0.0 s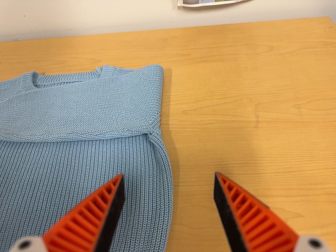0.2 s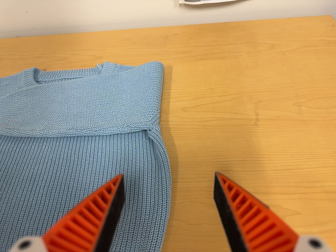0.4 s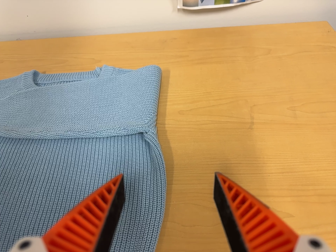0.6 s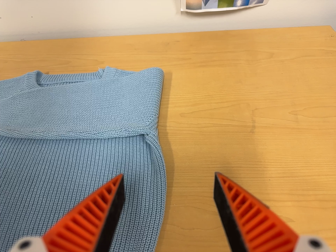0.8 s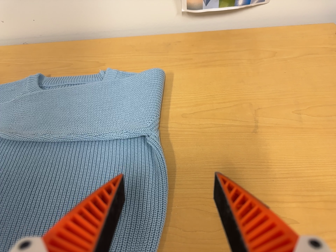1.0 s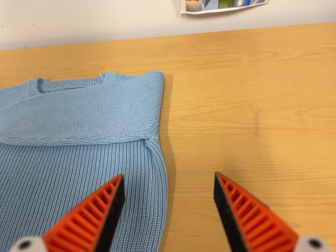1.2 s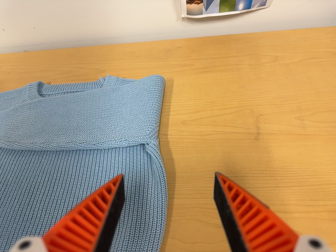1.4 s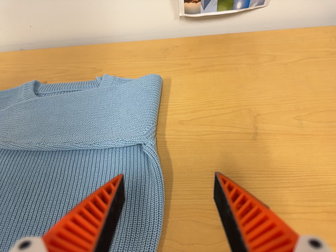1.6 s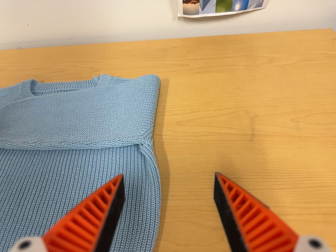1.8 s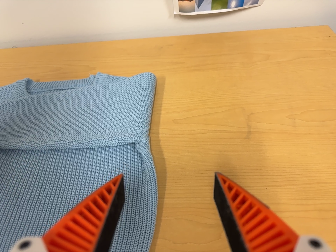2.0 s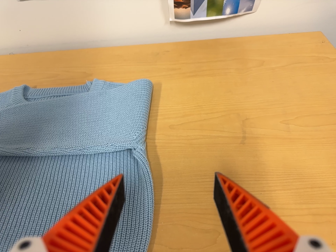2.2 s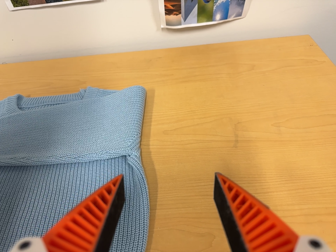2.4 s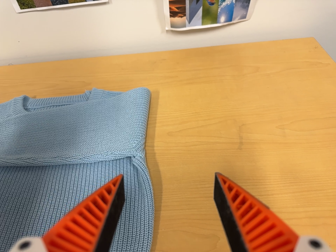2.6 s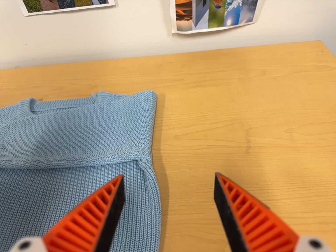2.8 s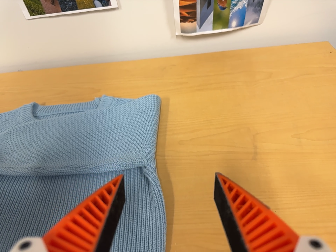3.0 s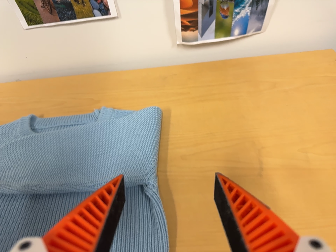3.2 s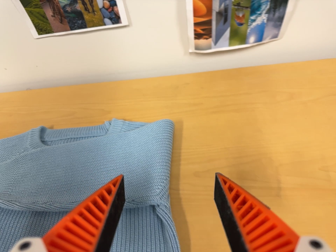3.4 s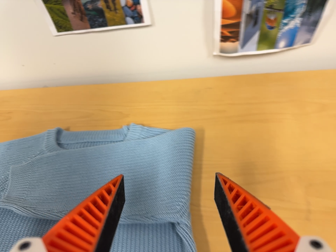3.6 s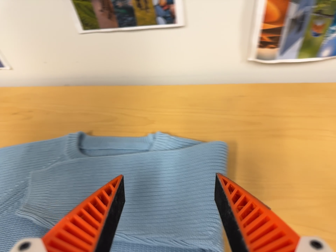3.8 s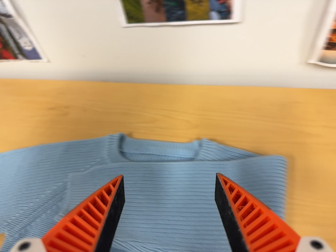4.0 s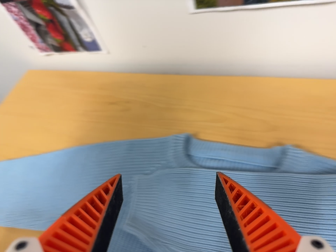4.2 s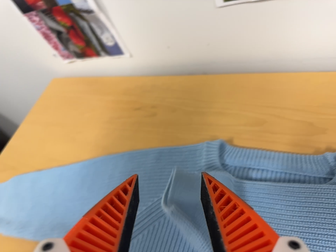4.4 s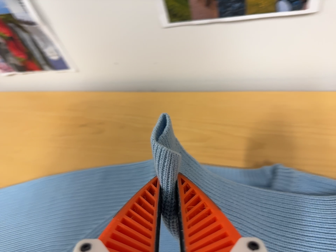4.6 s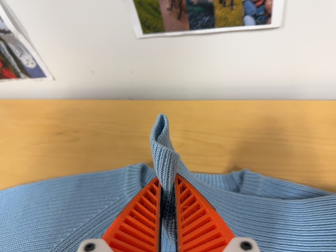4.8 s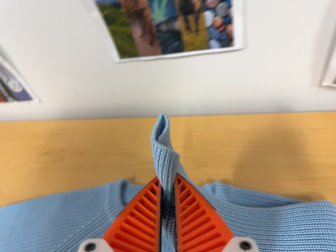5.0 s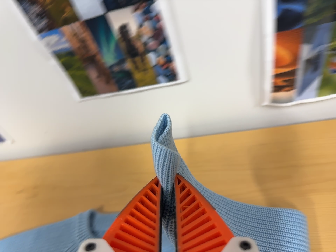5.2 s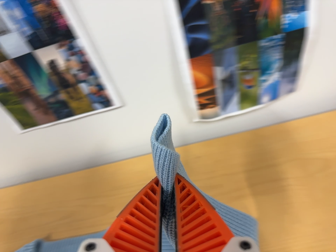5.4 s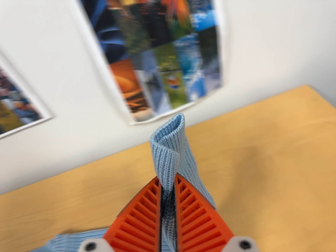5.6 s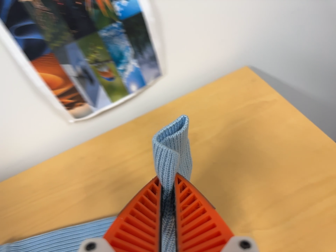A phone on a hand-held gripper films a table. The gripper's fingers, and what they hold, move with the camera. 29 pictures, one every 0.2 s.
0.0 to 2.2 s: The camera shifts only a little, or ends up much as it began.
2.2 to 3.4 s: The camera travels toward the top of its view and forward, about 10 cm, so close, fixed things drift downward.
3.4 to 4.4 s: The camera swings to its left by about 15 degrees, and the scene slides to the right. It travels forward, to its left and toward the top of its view, about 22 cm, so what stands in front looms larger.
4.4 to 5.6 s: The camera swings to its right by about 25 degrees, and the scene slides to the left. It travels to its right, about 34 cm, so close, fixed things drift to the left. Its aim tips toward the top of its view by about 10 degrees, and the scene shifts downward. It rolls about its line of sight by about 25 degrees, and the scene rotates counterclockwise.
The film runs backward here.
